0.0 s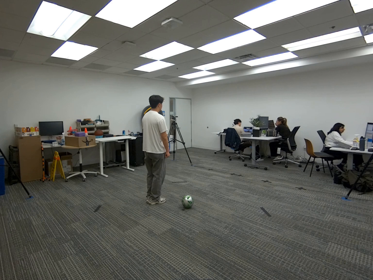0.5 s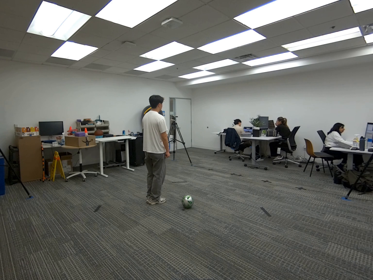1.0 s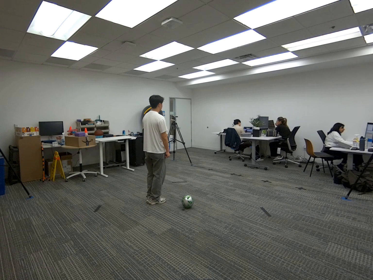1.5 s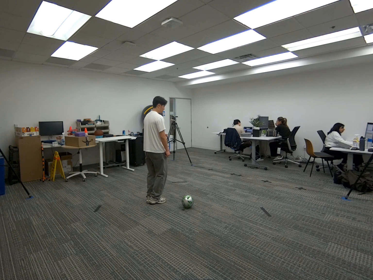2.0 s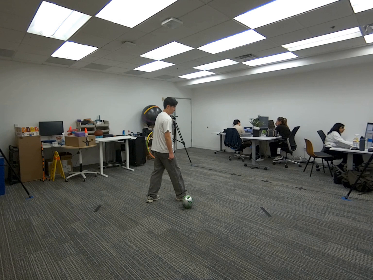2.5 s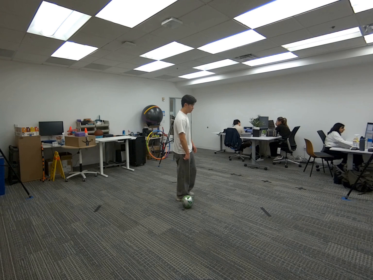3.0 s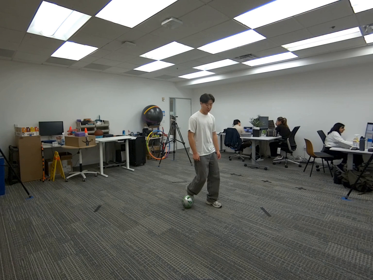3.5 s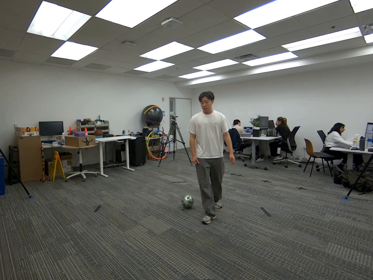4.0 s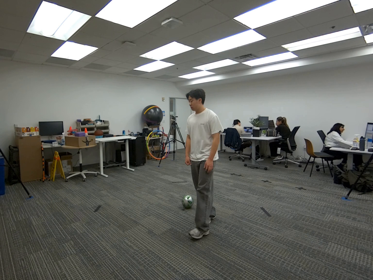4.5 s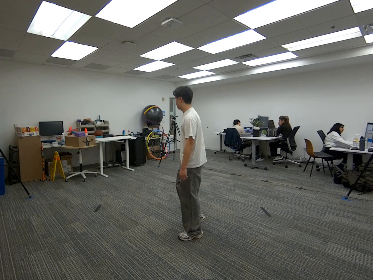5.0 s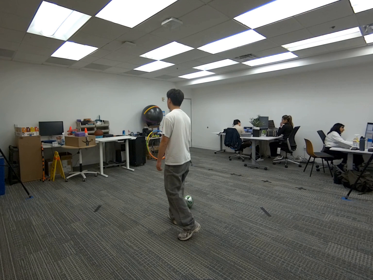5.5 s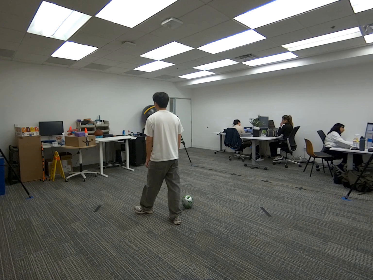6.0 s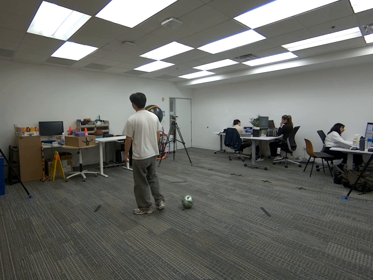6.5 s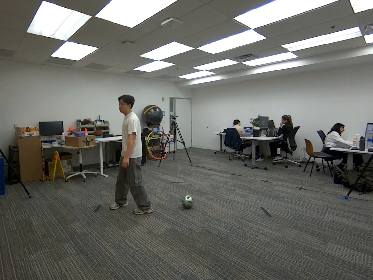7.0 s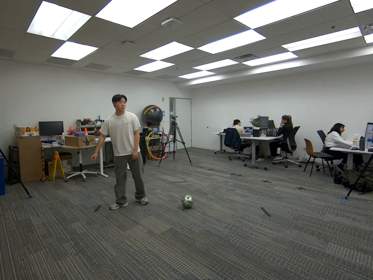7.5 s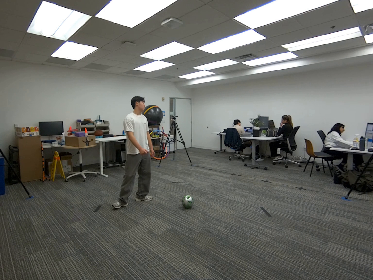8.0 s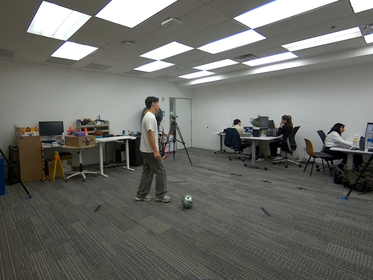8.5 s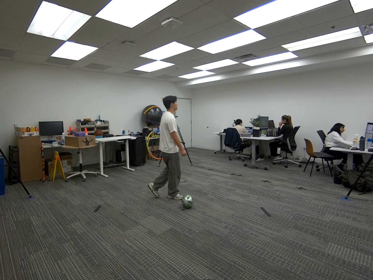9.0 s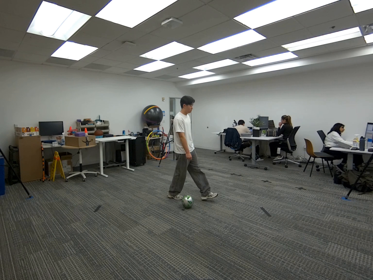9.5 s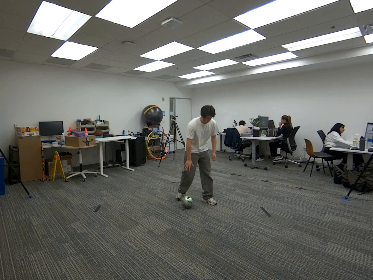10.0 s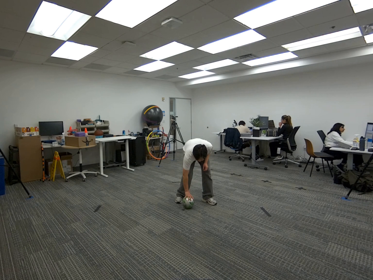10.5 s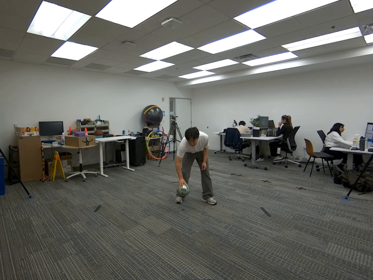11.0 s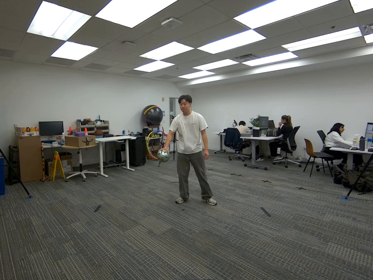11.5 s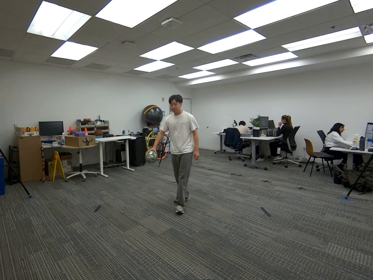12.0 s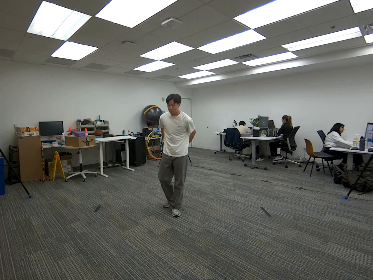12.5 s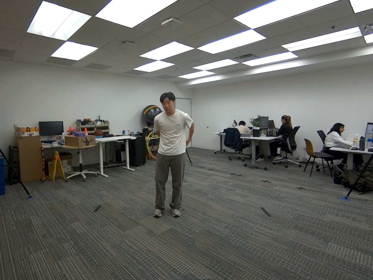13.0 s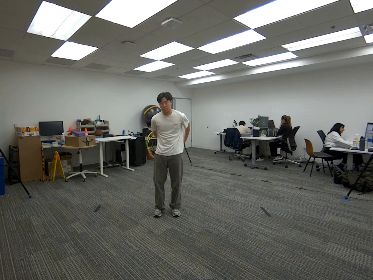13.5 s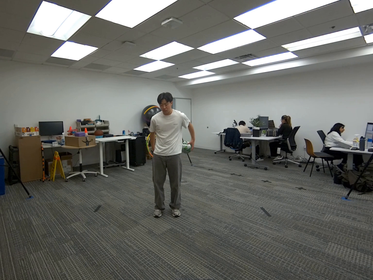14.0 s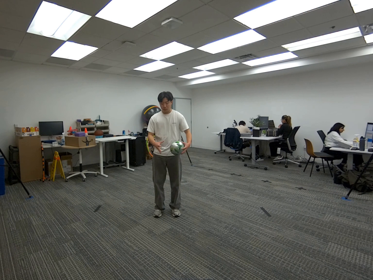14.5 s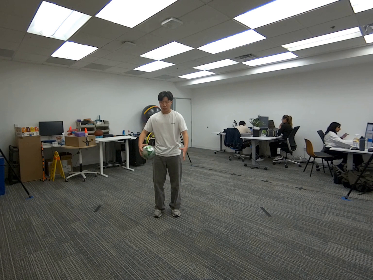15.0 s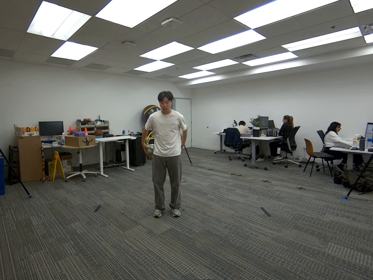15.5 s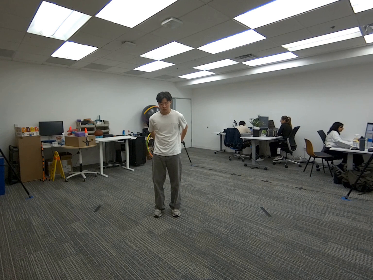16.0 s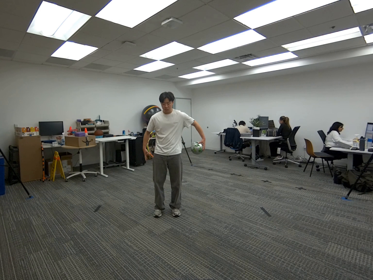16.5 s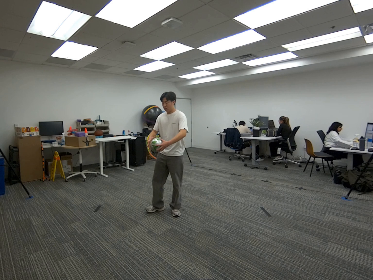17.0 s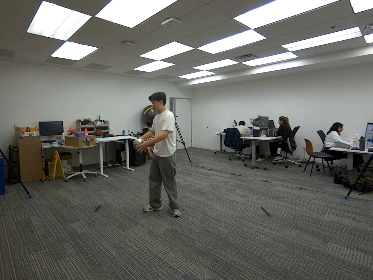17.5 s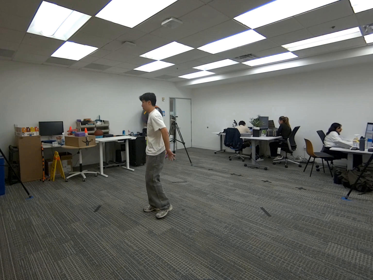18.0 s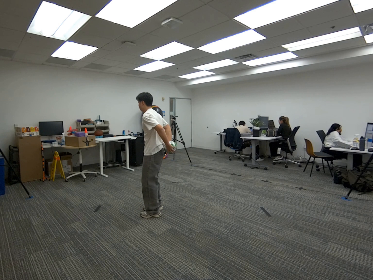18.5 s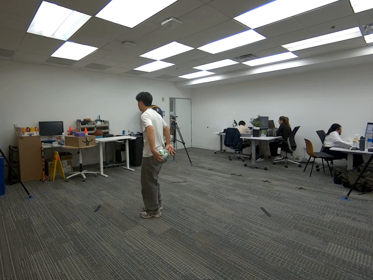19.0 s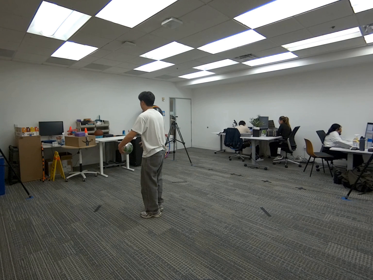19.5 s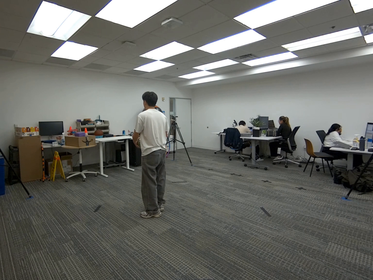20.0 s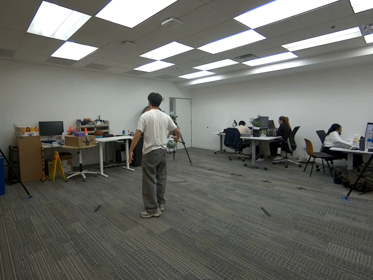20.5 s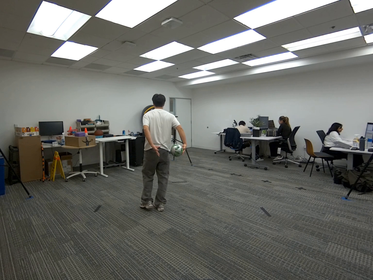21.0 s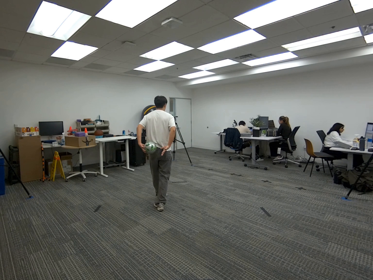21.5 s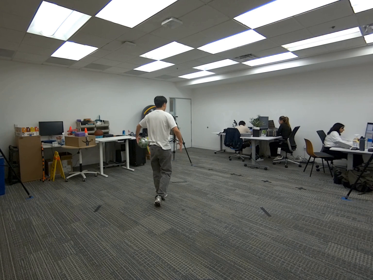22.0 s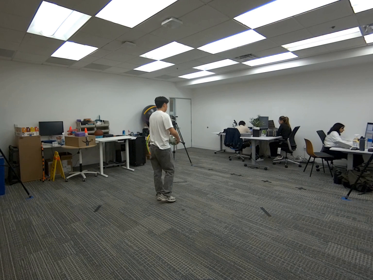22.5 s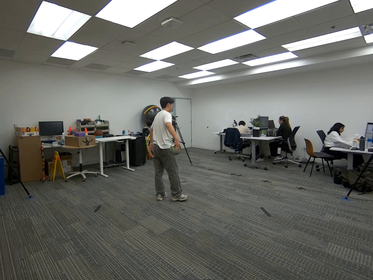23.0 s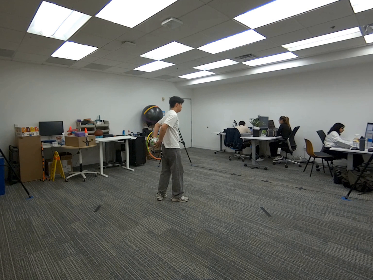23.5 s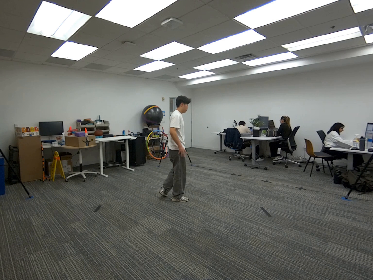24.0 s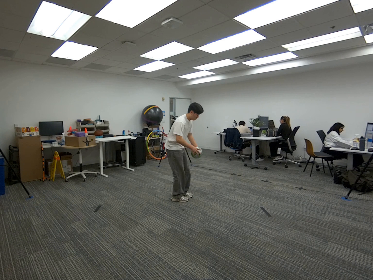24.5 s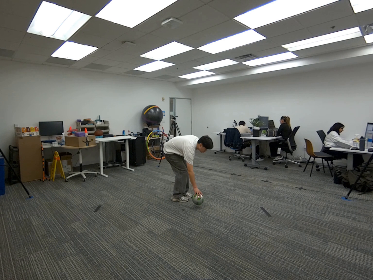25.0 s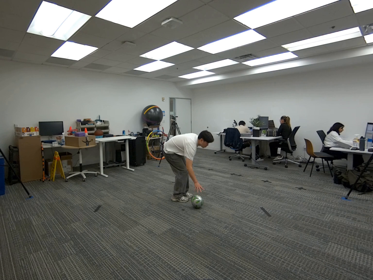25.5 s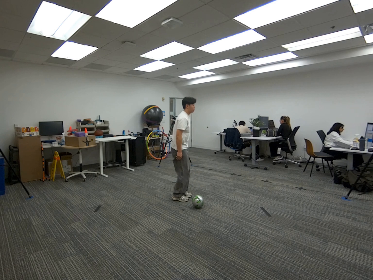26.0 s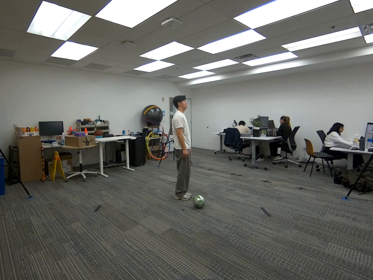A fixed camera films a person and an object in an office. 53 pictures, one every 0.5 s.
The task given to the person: Walk over to the soccer ball and pick up the soccer ball and rotate the soccer ball around your body.
